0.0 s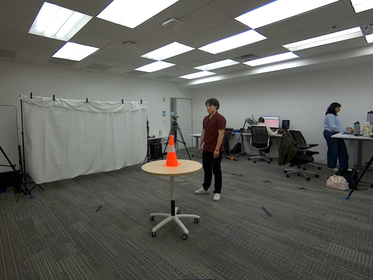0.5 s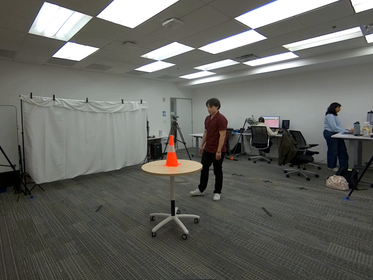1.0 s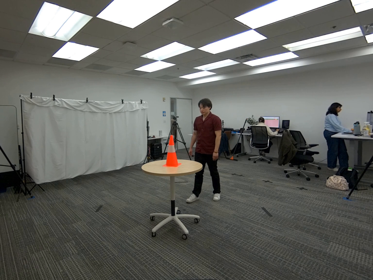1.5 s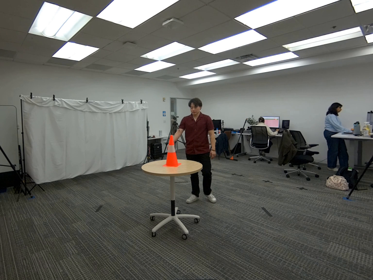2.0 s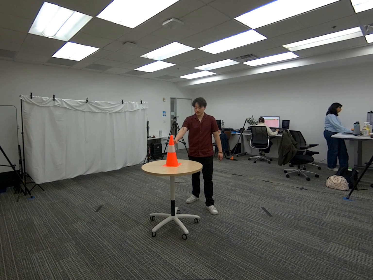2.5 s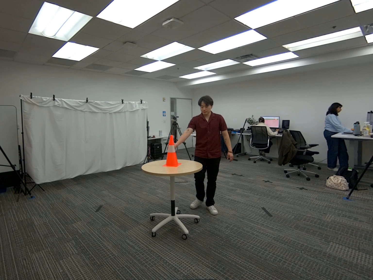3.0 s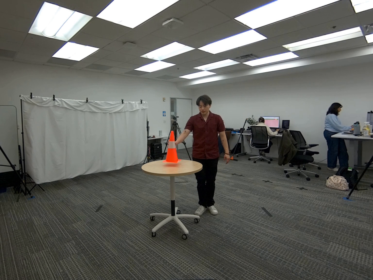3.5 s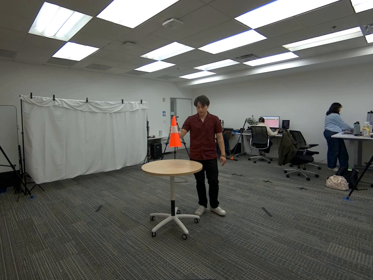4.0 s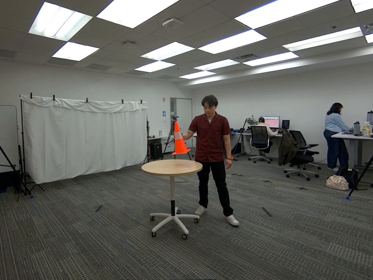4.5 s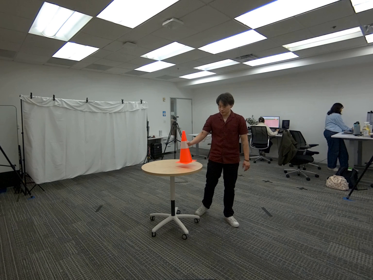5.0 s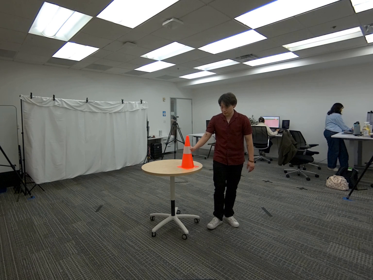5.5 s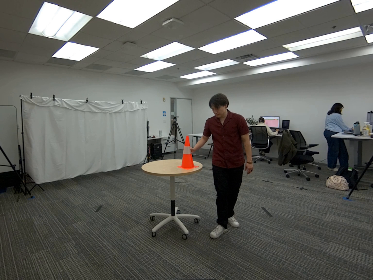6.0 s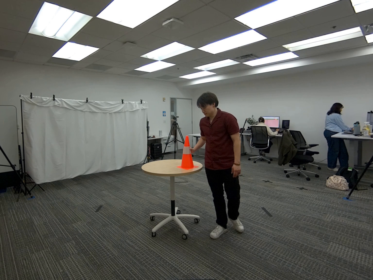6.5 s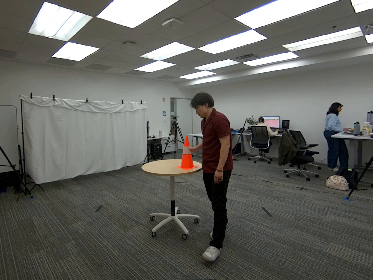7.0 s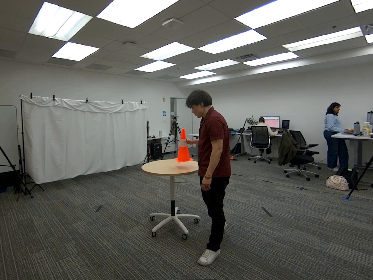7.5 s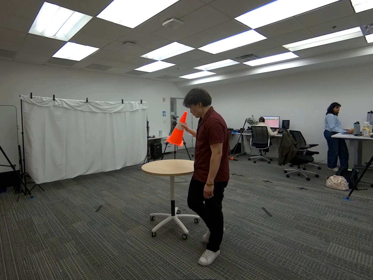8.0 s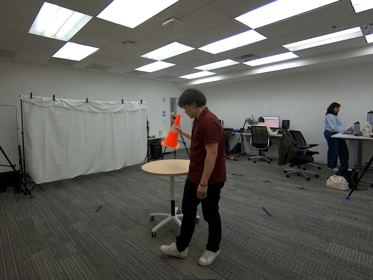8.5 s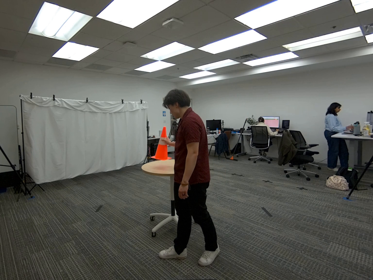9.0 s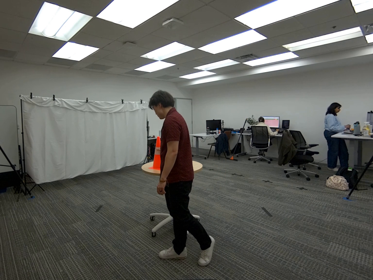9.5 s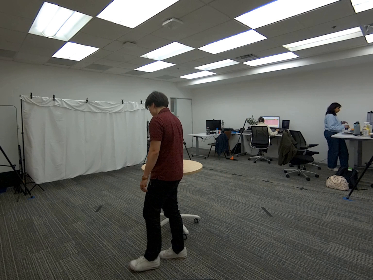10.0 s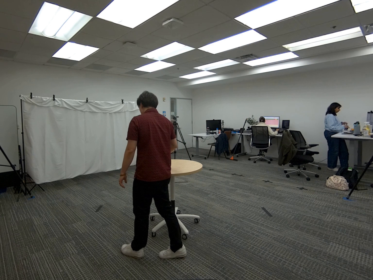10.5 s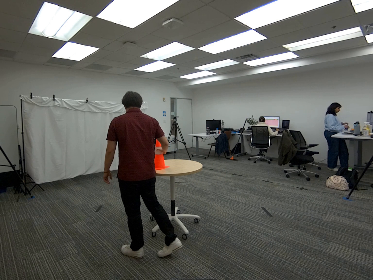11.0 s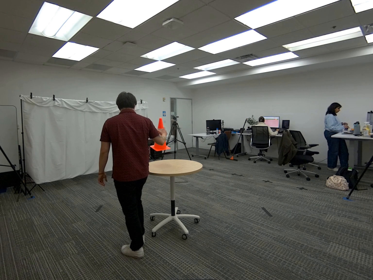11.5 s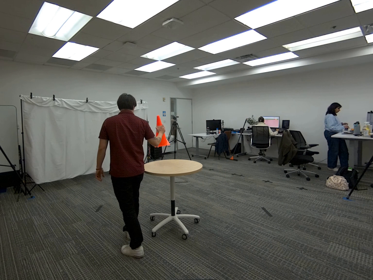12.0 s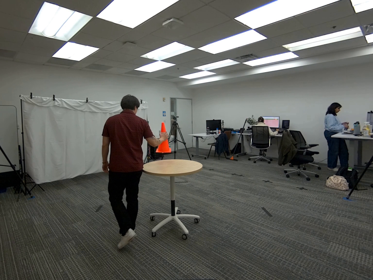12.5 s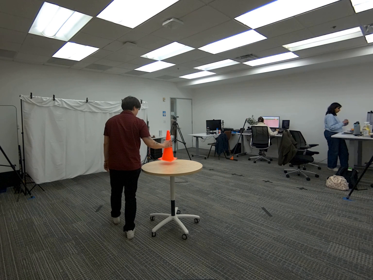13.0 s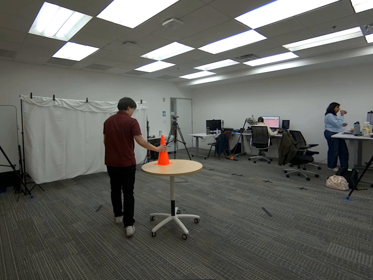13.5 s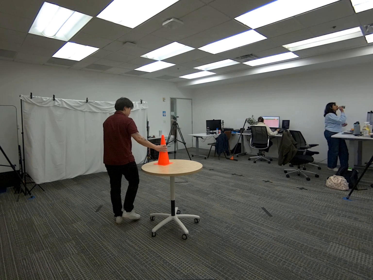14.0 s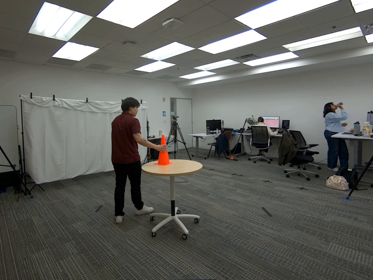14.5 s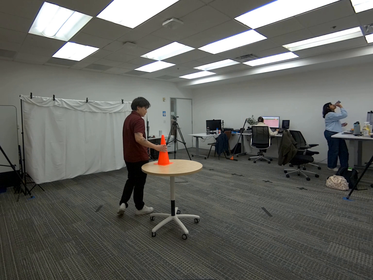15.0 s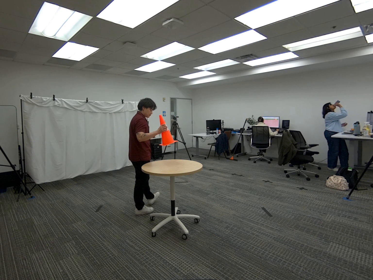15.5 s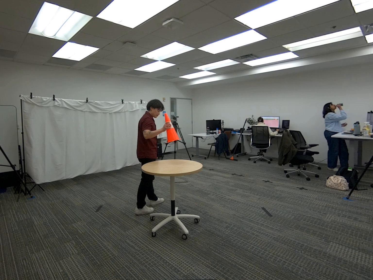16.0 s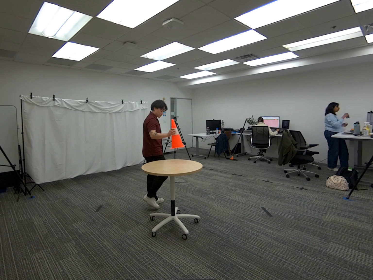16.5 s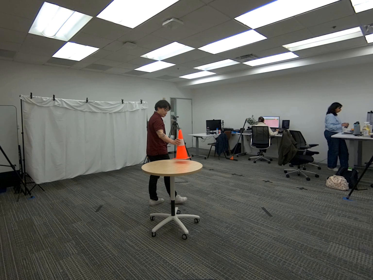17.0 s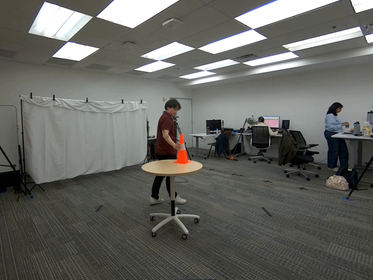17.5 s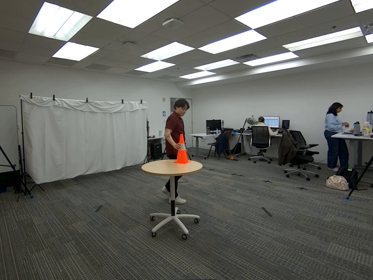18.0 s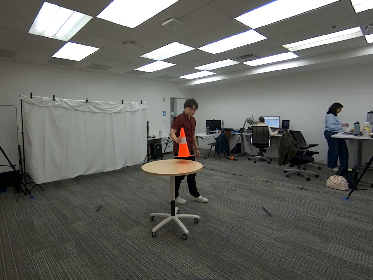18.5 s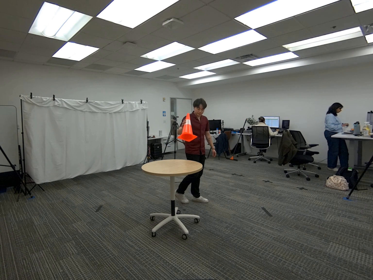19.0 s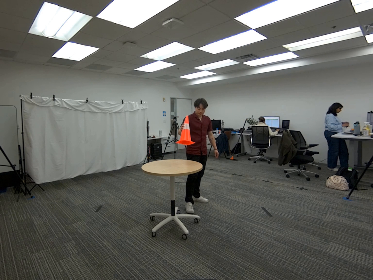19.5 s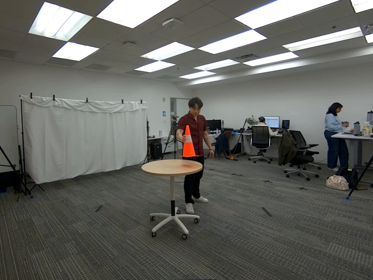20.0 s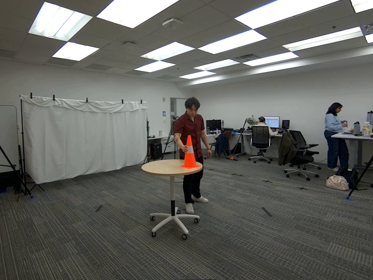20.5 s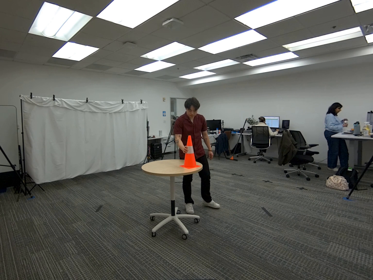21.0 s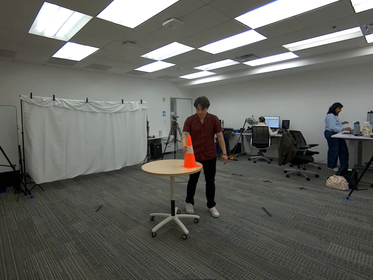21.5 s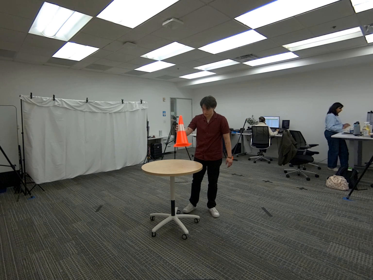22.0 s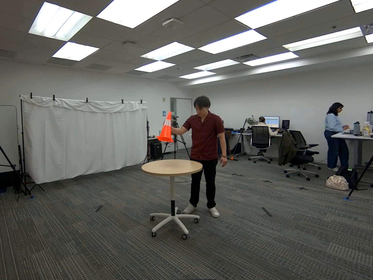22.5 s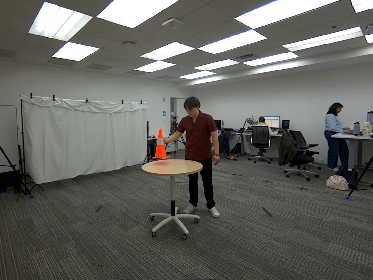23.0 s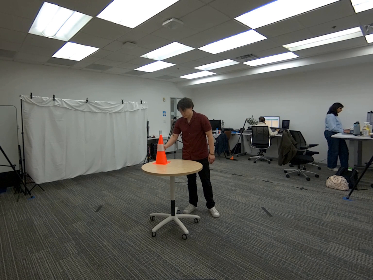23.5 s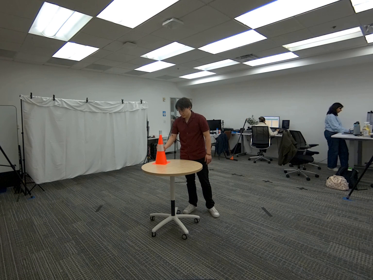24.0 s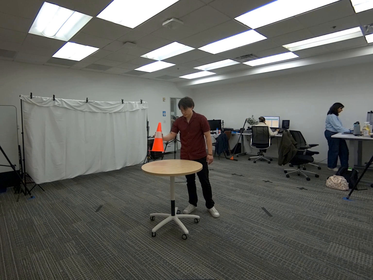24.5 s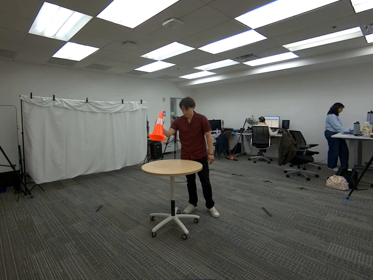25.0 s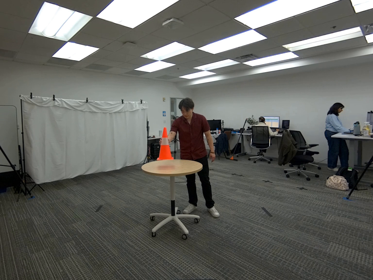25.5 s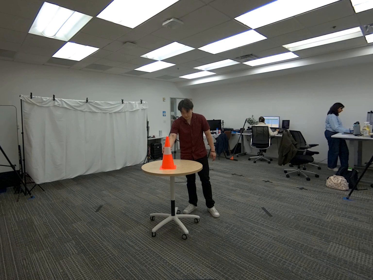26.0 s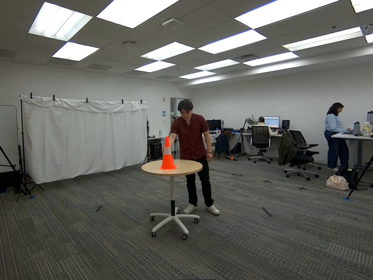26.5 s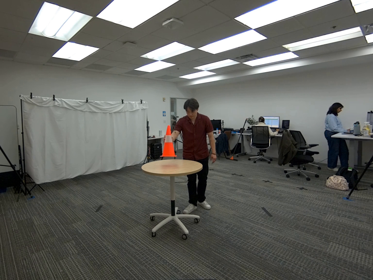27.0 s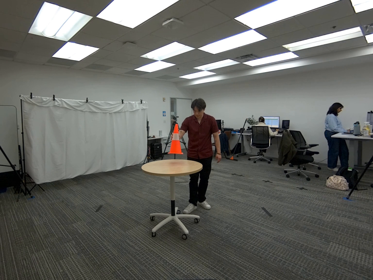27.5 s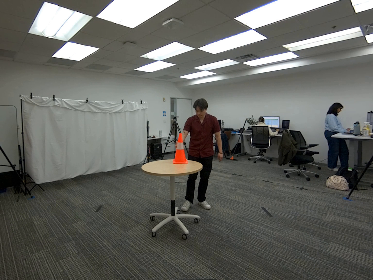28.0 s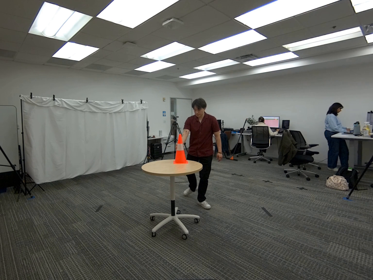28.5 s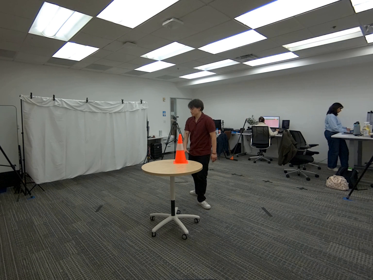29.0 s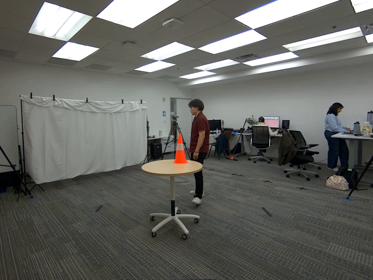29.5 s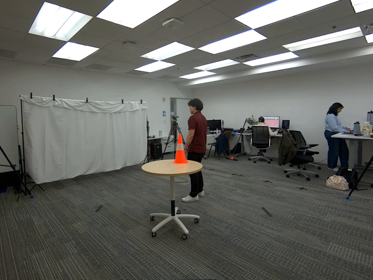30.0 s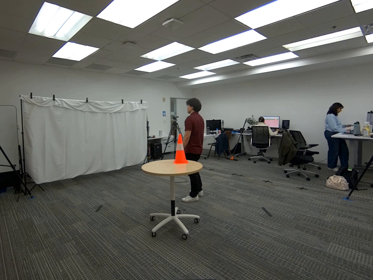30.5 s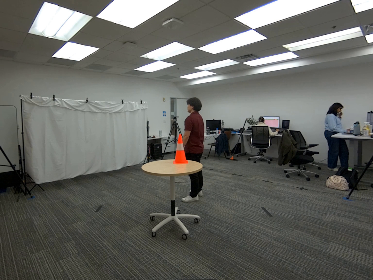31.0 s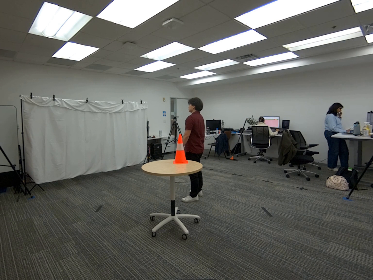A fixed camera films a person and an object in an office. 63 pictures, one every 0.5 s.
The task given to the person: Walk to the traffic cone on the round table, pick and place the cone on the table until finish.
